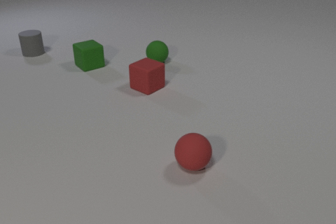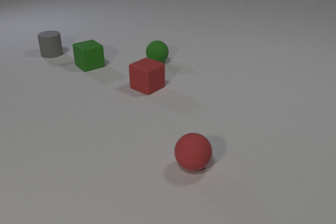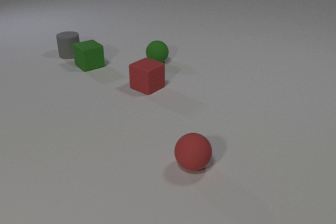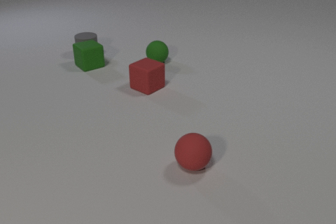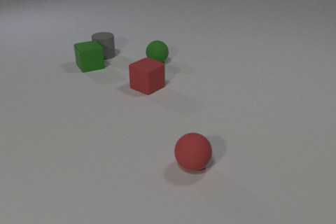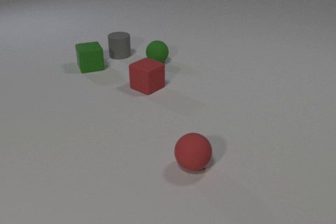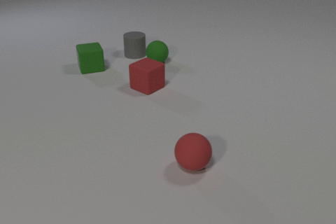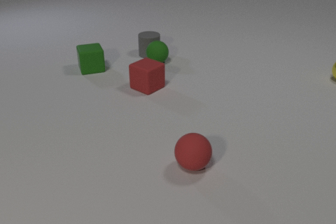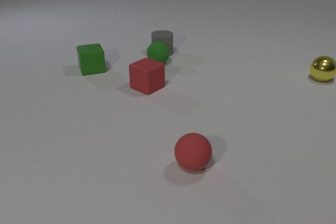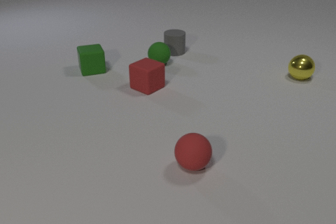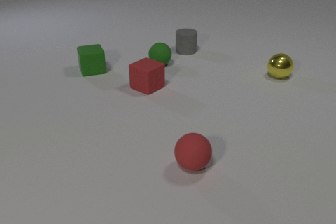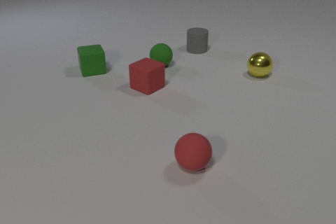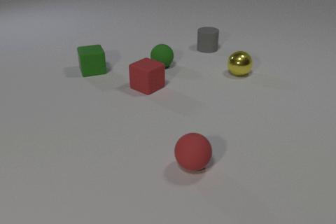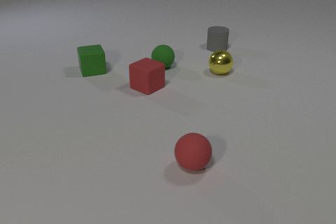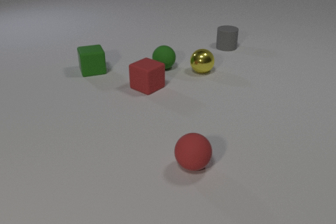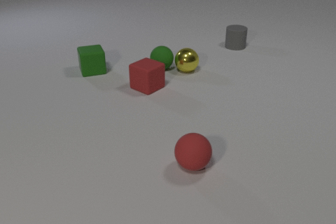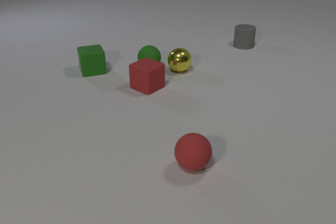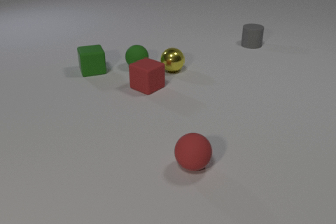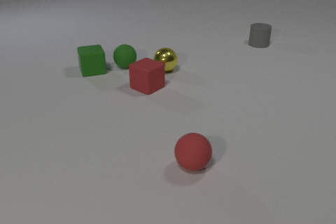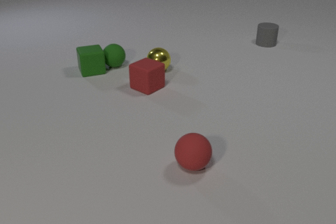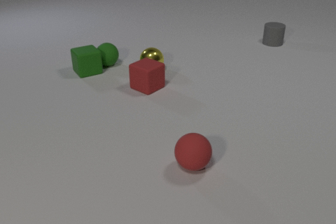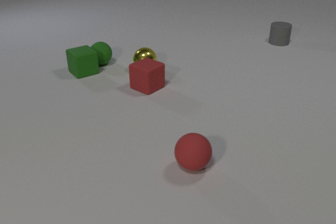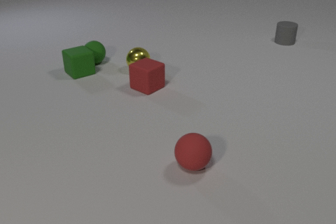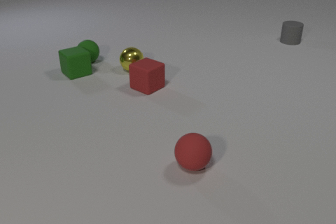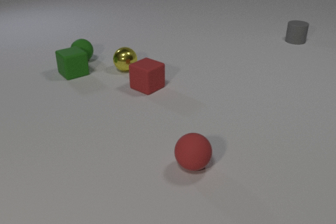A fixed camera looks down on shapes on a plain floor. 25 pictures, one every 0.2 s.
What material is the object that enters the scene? metal.
Are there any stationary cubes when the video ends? yes.
How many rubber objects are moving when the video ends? 3.
0.0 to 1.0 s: The gray rubber cylinder slides to the right. The green rubber cube slides toward the camera. The gray rubber cylinder and the green rubber cube collide.
1.0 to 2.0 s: The gray rubber cylinder slides to the right. The green rubber sphere rolls toward the camera. The yellow metal sphere comes in at the right edge, rolls to the left. The green rubber cube slides toward the camera. The gray rubber cylinder and the green rubber sphere collide.
2.0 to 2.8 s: The gray rubber cylinder slides to the right. The green rubber sphere rolls toward the camera. The yellow metal sphere rolls to the left.
2.8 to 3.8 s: The gray rubber cylinder slides to the right and away from the camera. The green rubber sphere rolls to the left. The yellow metal sphere rolls to the left. The green rubber sphere and the yellow metal sphere collide. The green rubber sphere and the green rubber cube collide.
3.8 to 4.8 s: The gray rubber cylinder slides to the right and away from the camera. The green rubber sphere rolls to the left and away from the camera. The yellow metal sphere rolls to the left. The green rubber cube slides to the left.
